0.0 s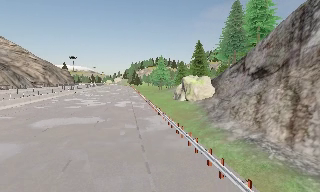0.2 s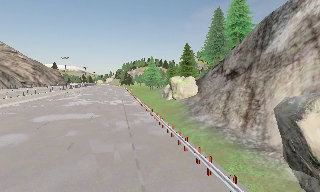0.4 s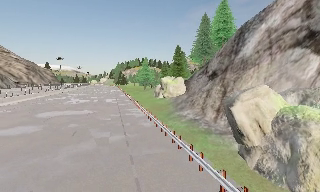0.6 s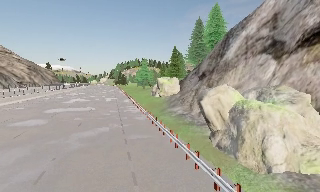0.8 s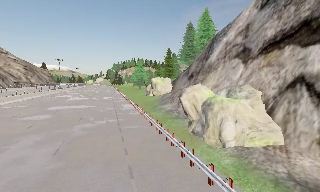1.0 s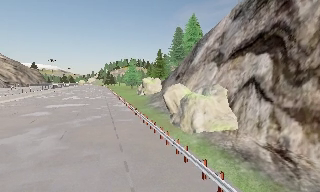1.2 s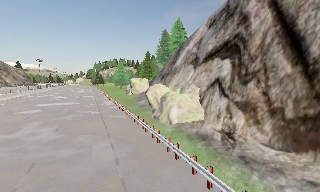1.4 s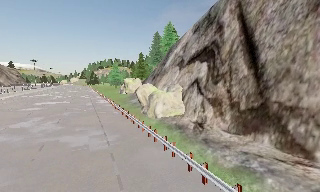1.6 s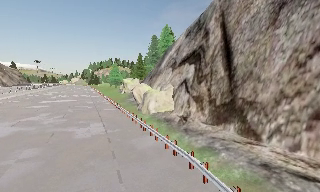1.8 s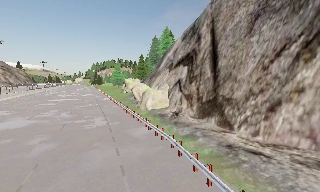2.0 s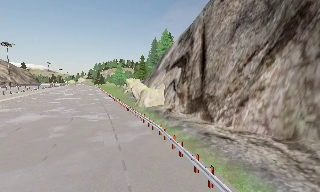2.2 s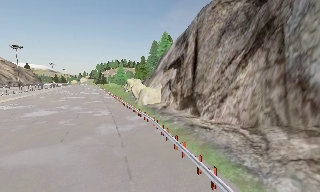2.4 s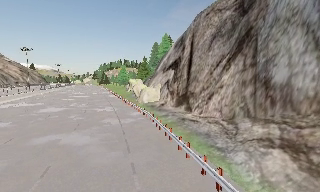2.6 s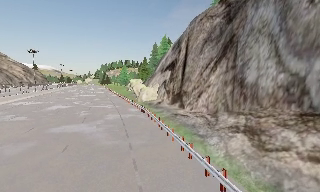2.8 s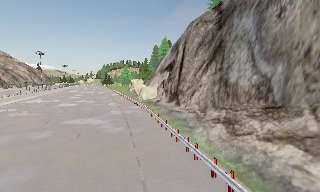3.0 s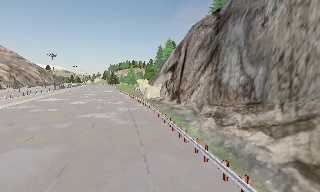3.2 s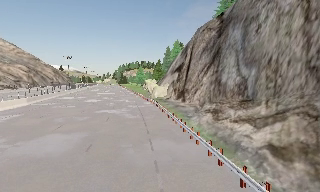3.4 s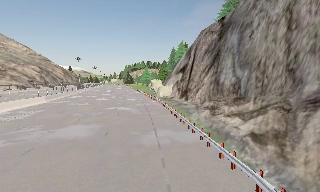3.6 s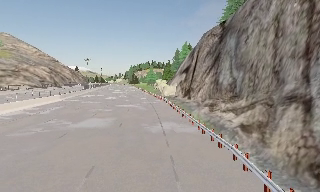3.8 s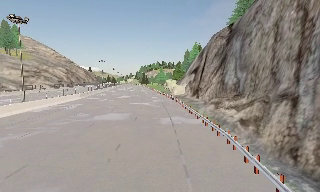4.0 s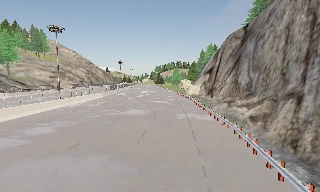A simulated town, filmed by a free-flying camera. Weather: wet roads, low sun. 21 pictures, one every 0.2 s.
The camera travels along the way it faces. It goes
backward.
0.0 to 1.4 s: The scene slides to the left, as the camera pans about 15 degrees to its right. It travels backward, about 17 m, so what stands in front gets smaller.
1.4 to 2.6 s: The camera travels backward, about 14 m, so what stands in front gets smaller.
2.6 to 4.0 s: The scene slides to the right, as the camera pans about 20 degrees to its left. It travels backward, about 16 m, so what stands in front gets smaller.
The film runs backward here.
